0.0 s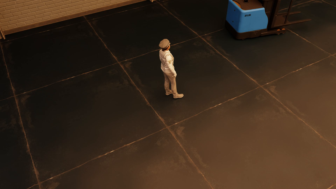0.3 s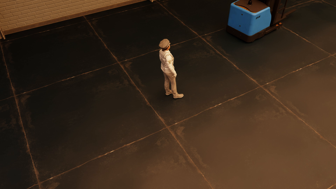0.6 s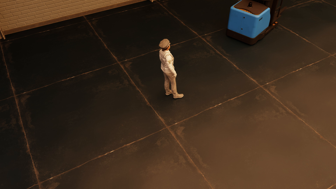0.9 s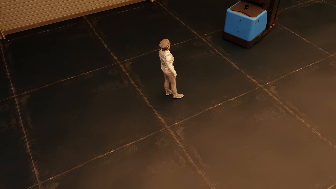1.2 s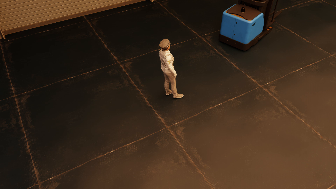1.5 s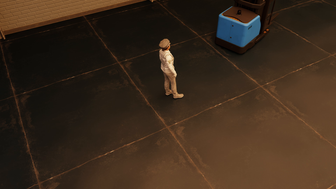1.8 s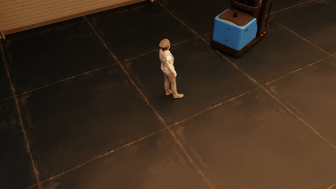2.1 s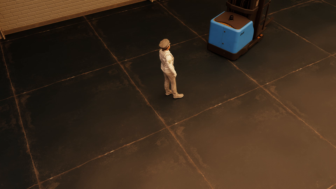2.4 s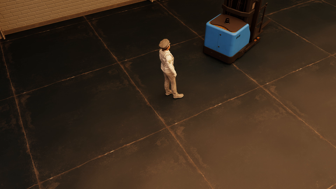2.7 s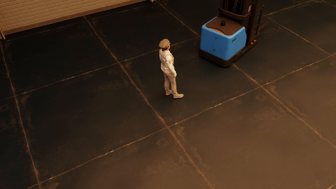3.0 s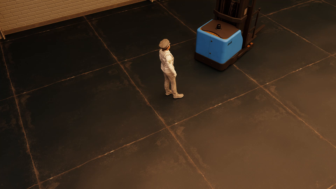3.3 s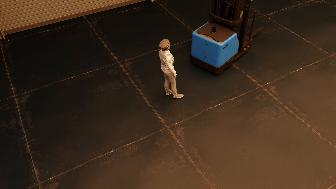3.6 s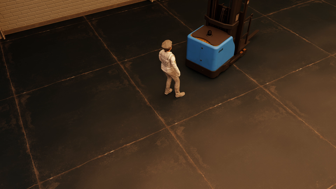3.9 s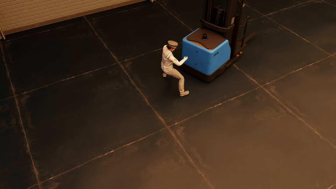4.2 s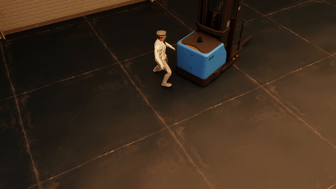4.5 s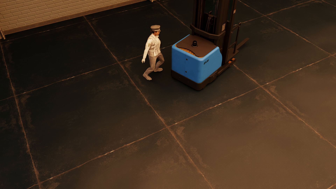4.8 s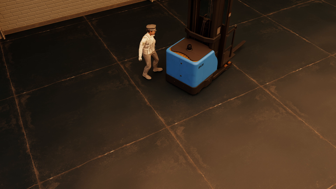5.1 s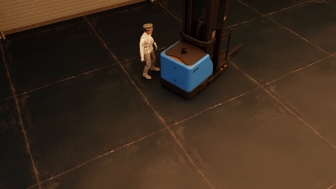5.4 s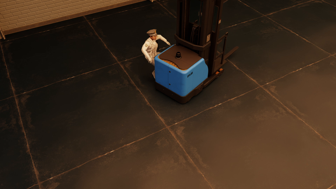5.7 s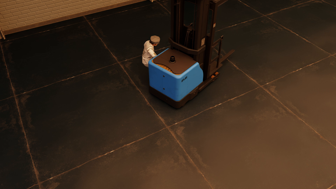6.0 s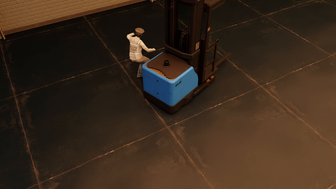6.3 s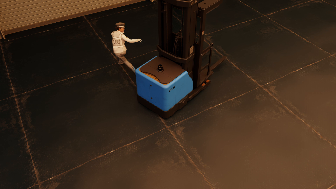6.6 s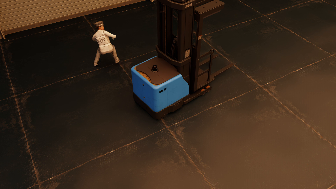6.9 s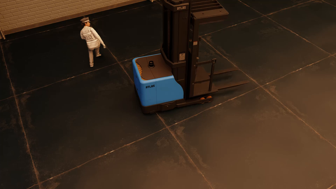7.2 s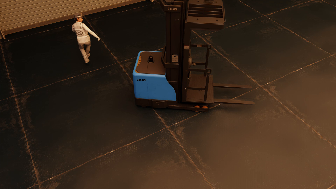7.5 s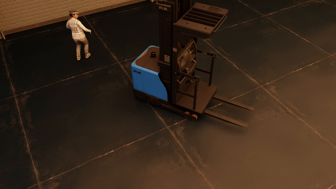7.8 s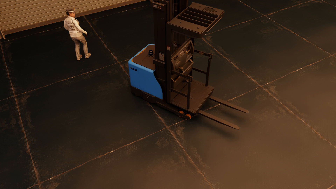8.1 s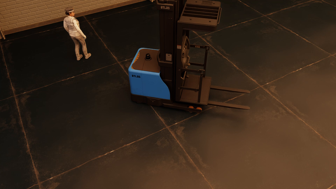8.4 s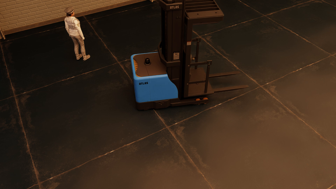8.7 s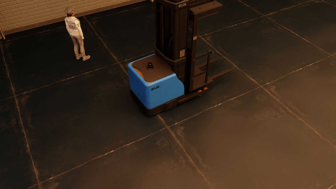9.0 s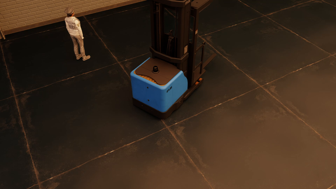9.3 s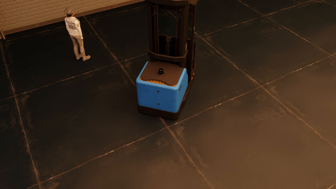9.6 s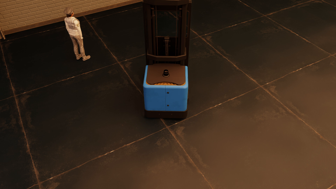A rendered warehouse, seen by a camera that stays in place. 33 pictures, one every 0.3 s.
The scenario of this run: Near miss between a forklift and a person.
